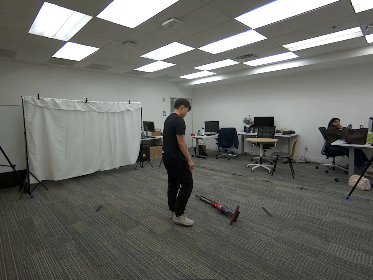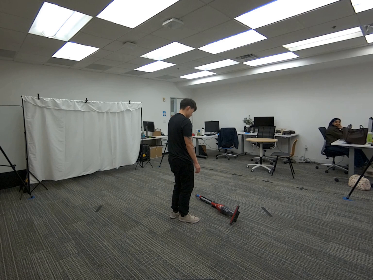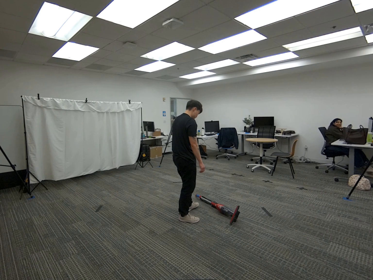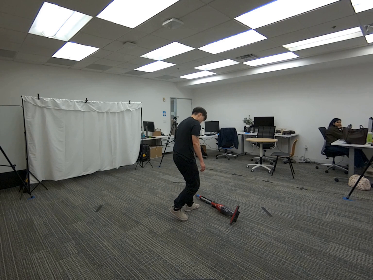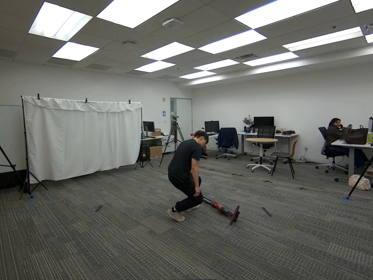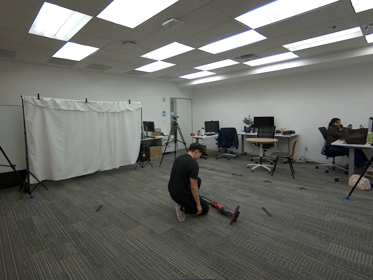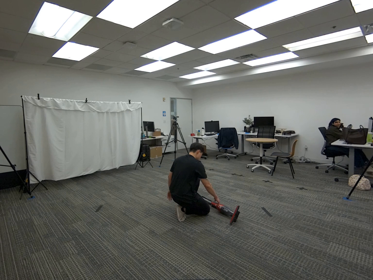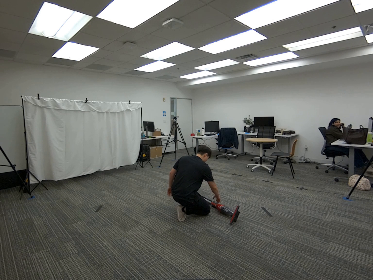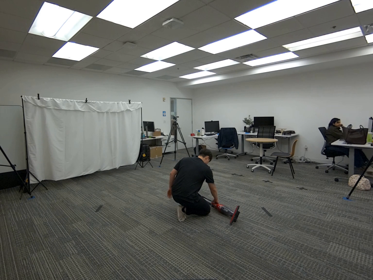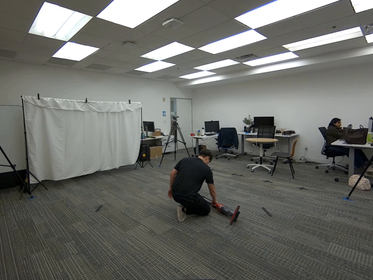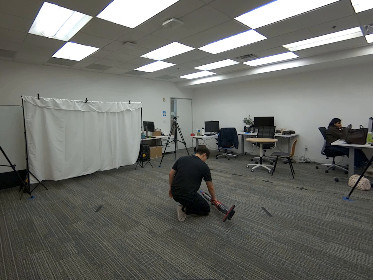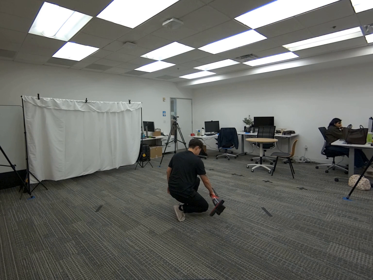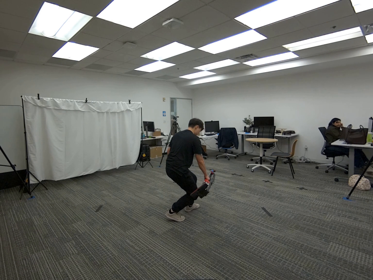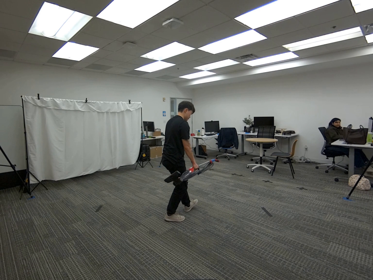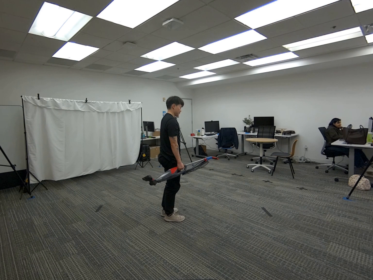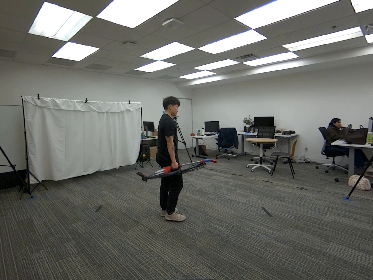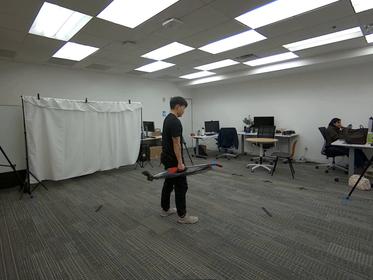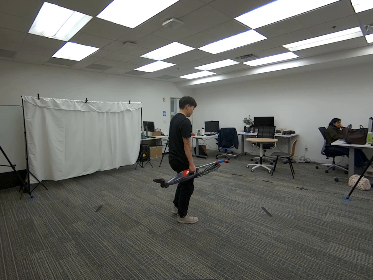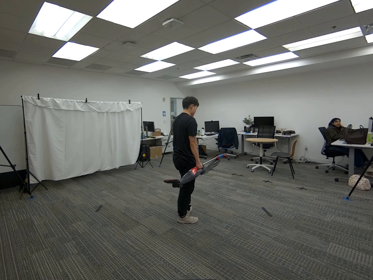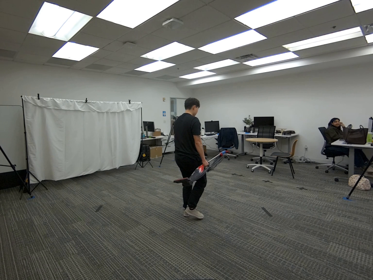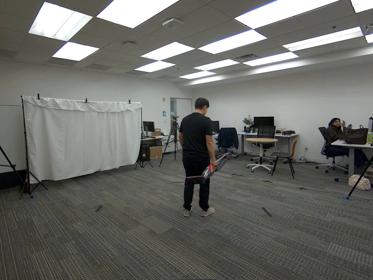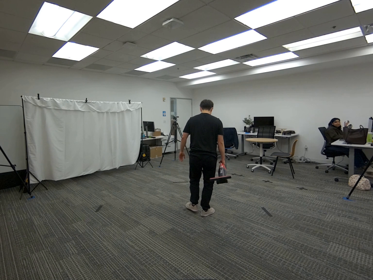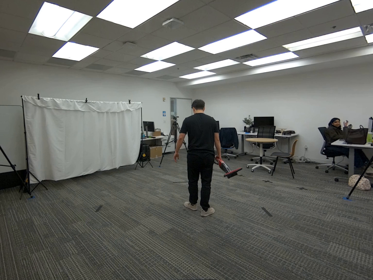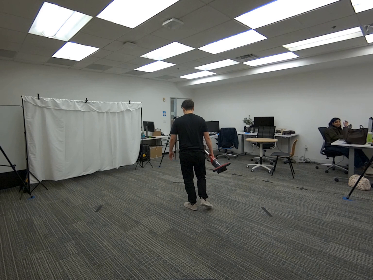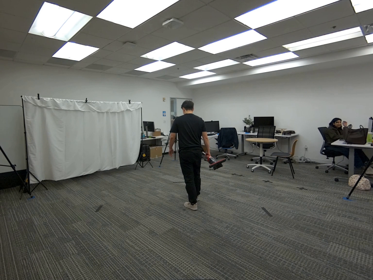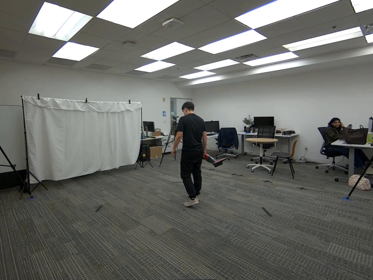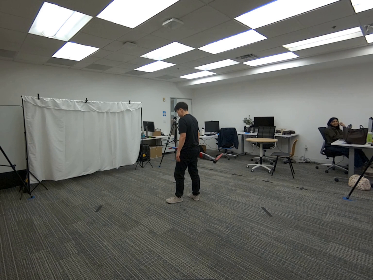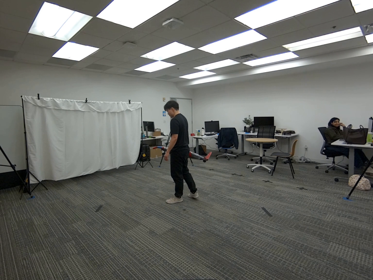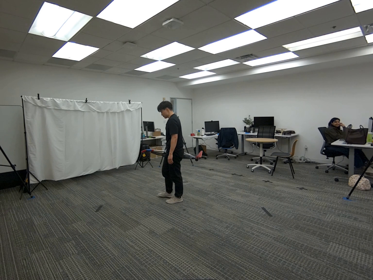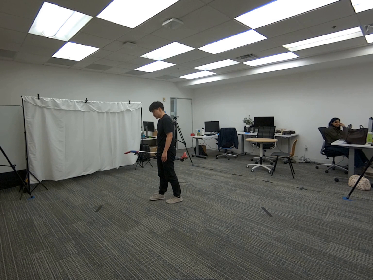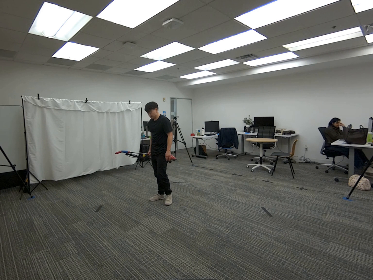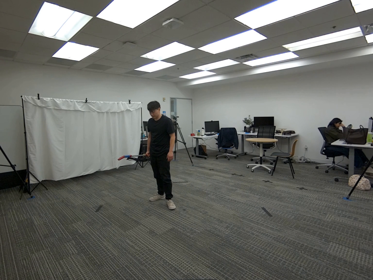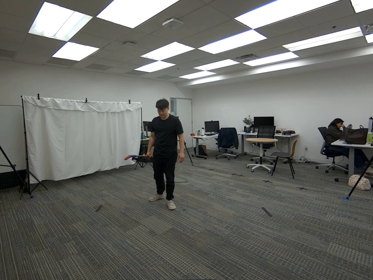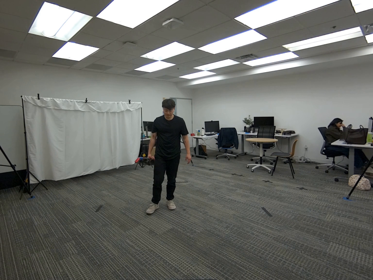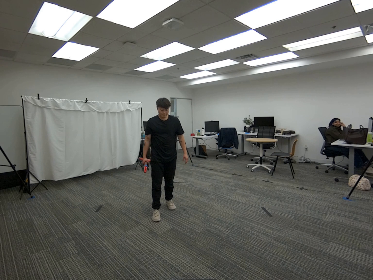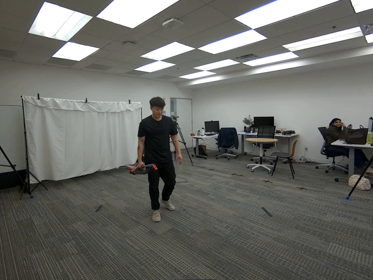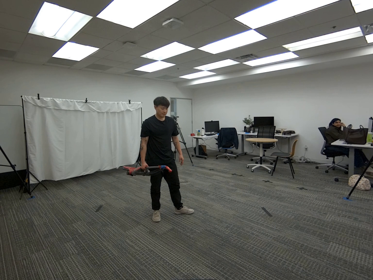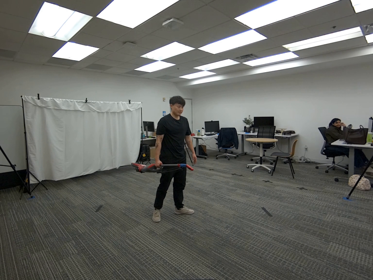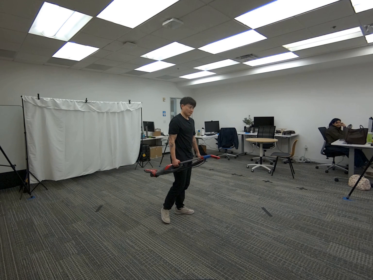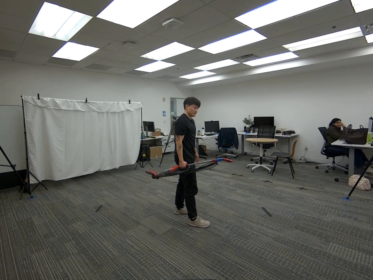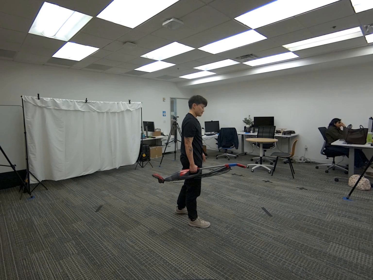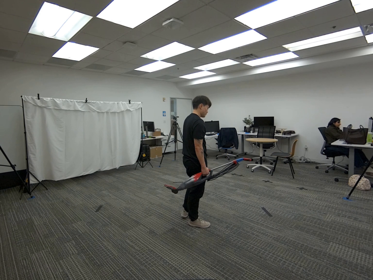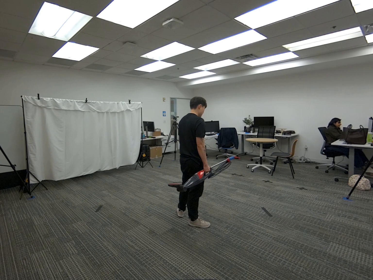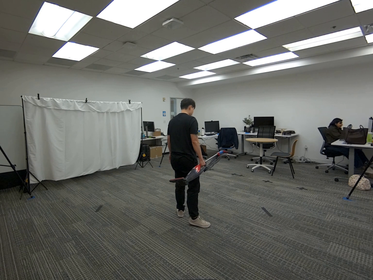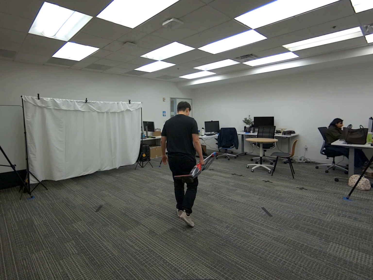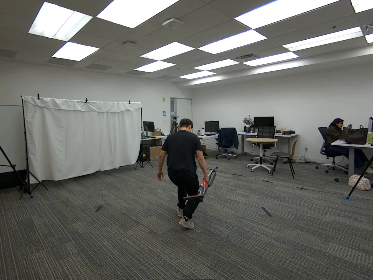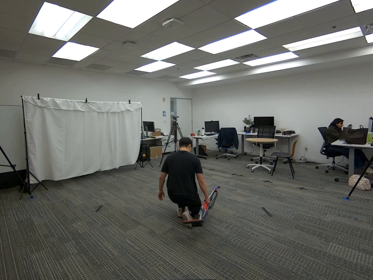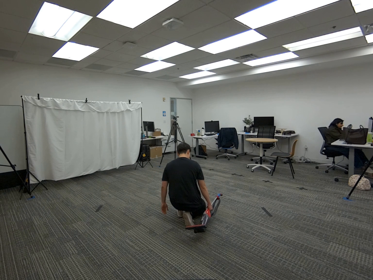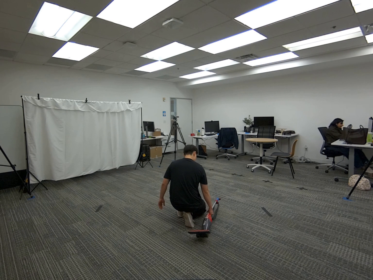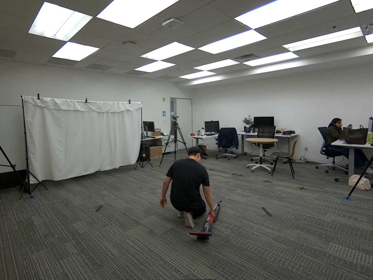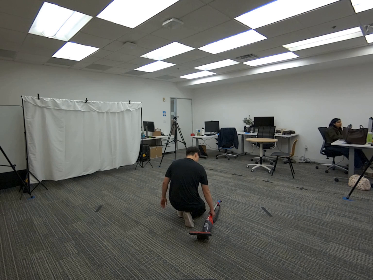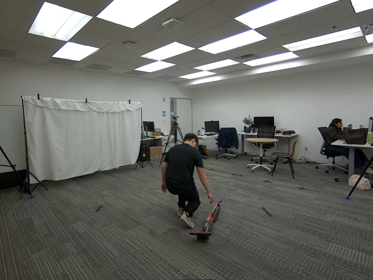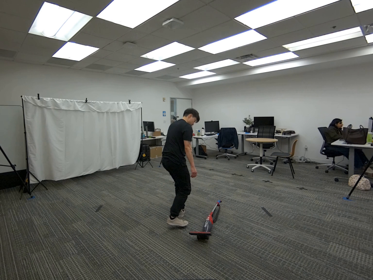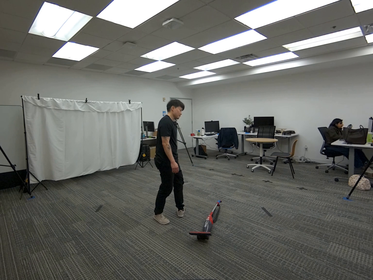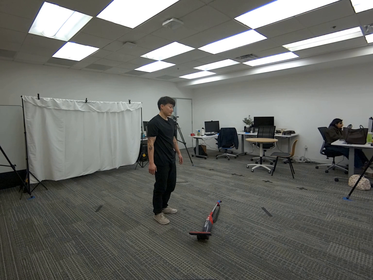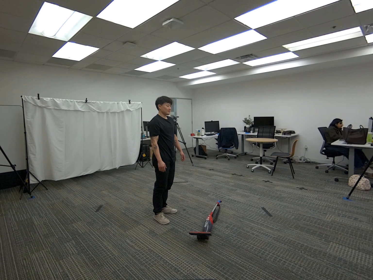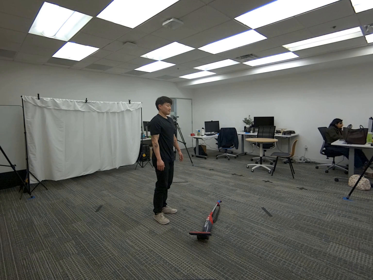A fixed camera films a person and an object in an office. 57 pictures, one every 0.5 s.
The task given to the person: Walk over to the vacuum on the floor and pick up the vacuum using your right hand and walk around within the bounding area and then place back on the floor.
